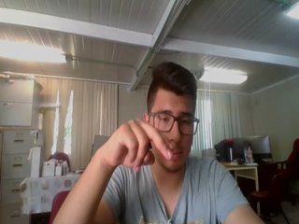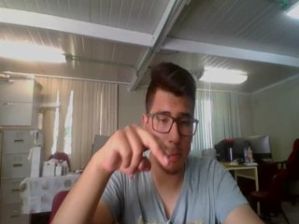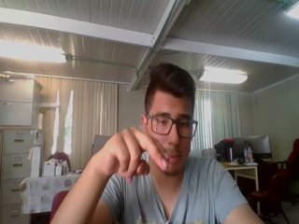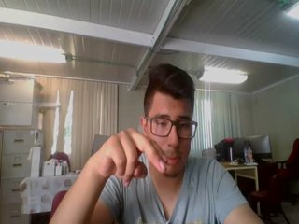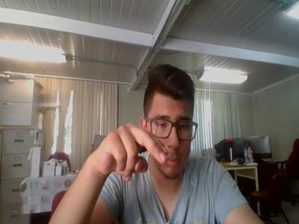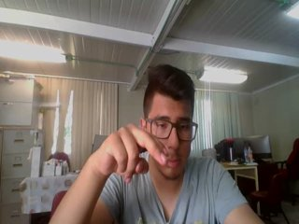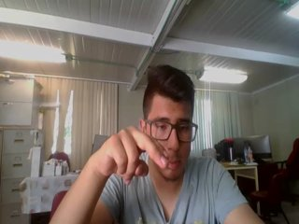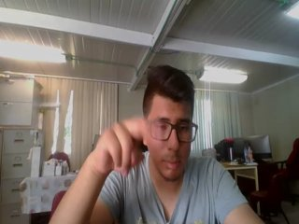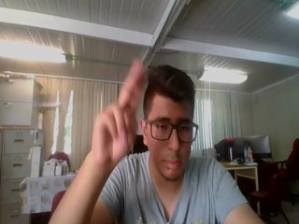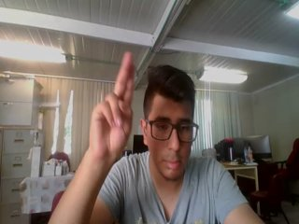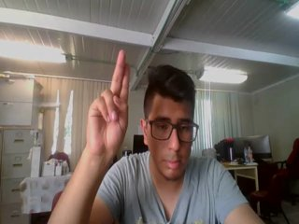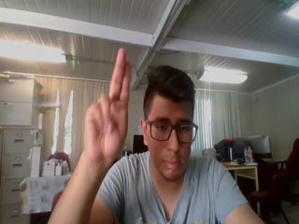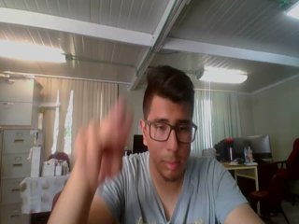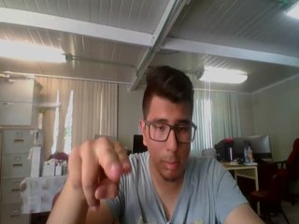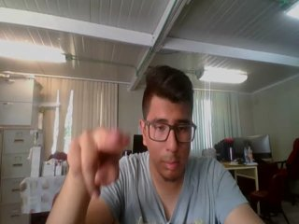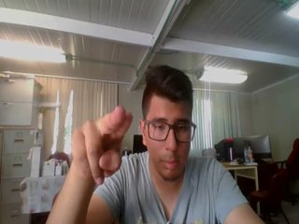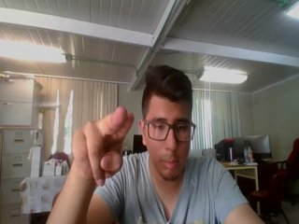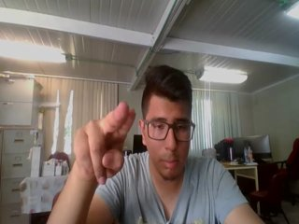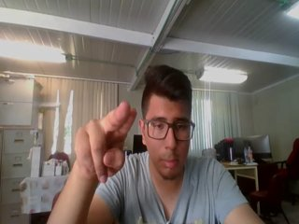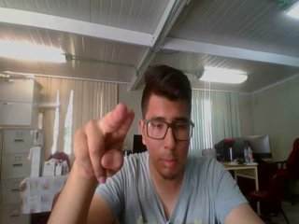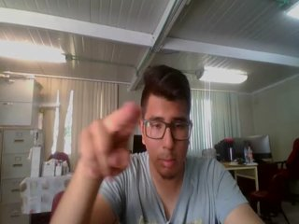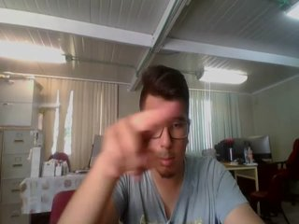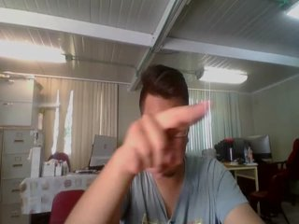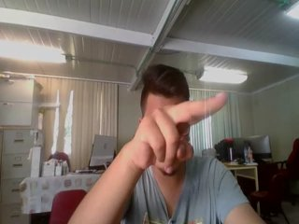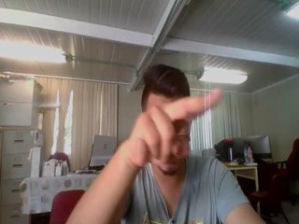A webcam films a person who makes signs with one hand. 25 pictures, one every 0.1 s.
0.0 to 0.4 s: Non-gesture.
0.5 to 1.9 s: Click with two fingers.
2.0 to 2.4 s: Pointing with two fingers.
